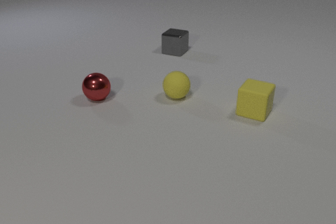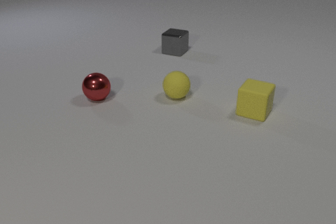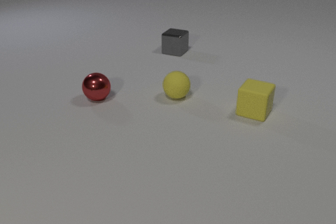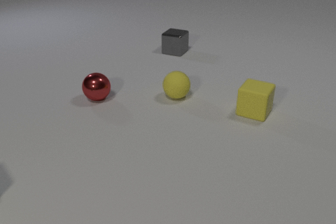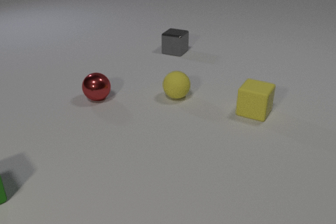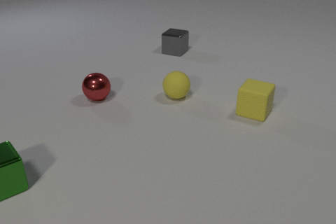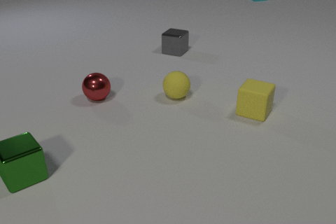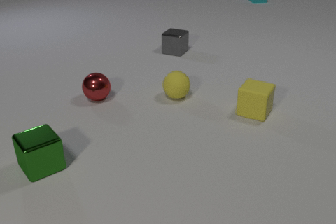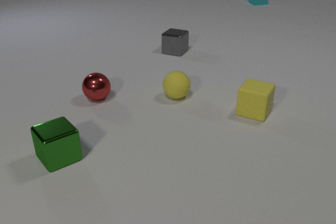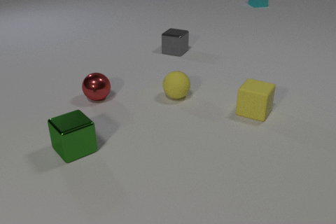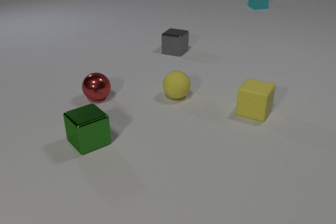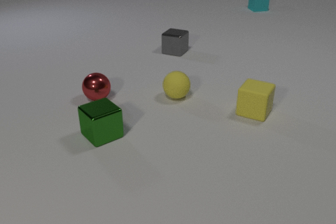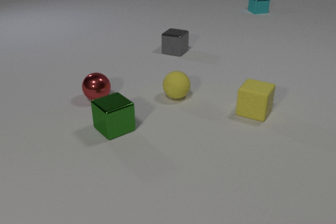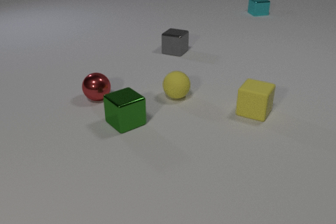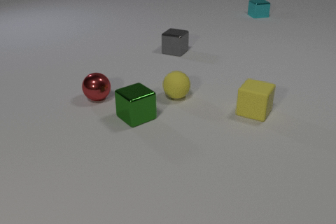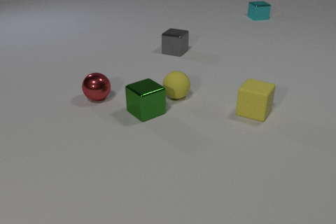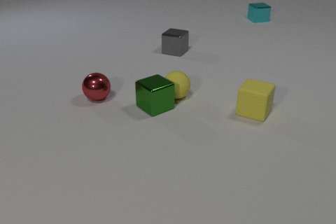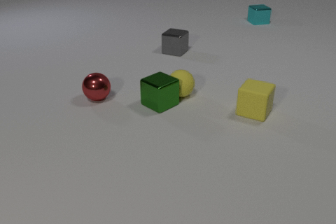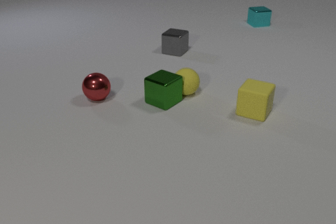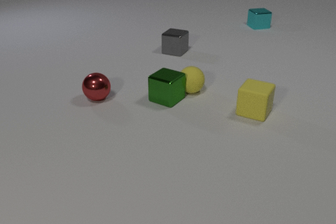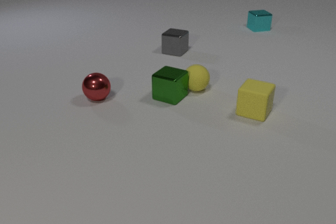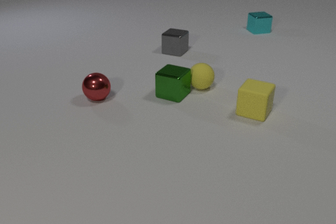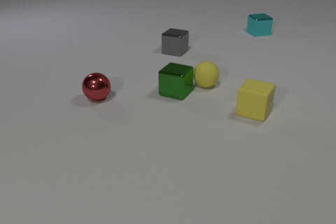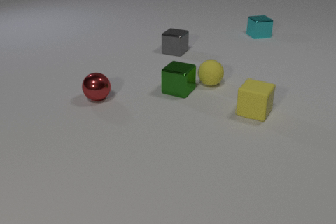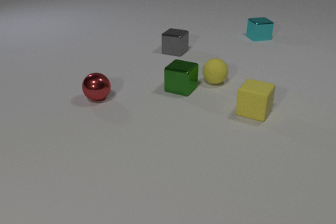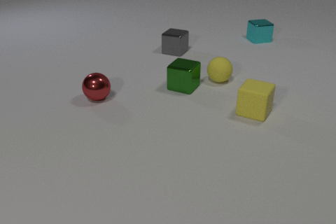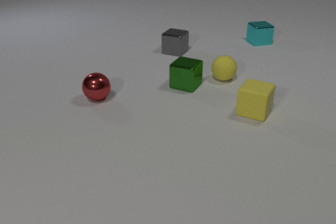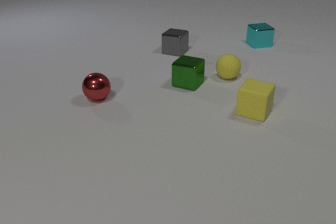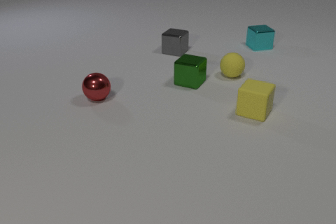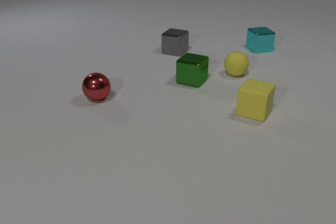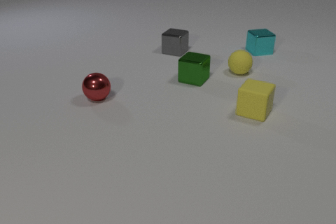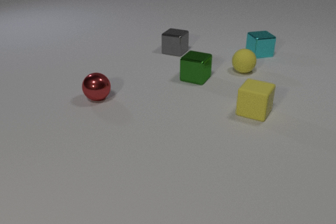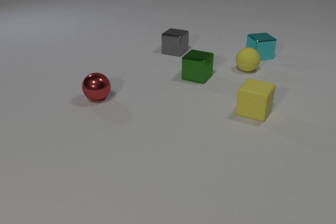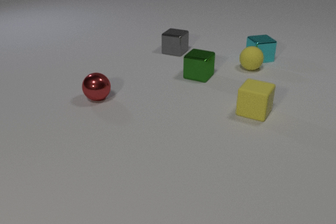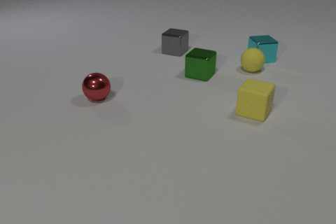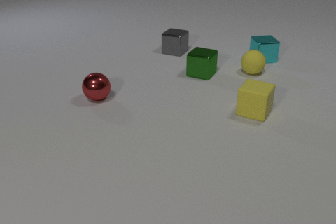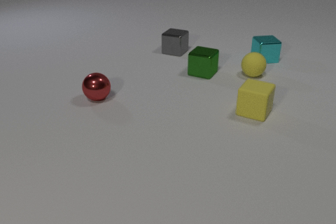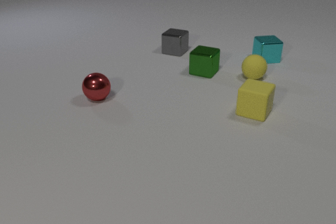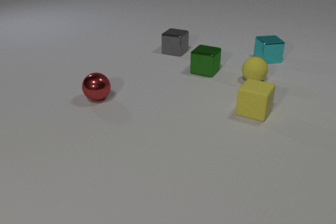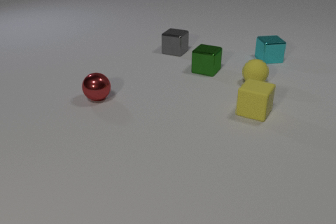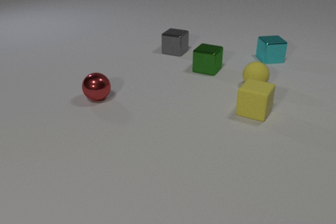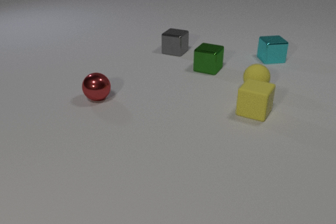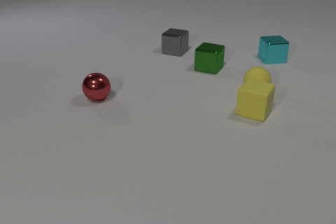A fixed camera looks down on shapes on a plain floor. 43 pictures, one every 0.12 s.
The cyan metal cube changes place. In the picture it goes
toward the camera.
The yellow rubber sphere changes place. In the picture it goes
to the right.
0.00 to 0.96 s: The green metal cube comes in at the left edge, slides to the right and away from the camera. The cyan metal cube comes in at the top edge, slides toward the camera.
0.96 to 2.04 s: The green metal cube slides to the right and away from the camera. The cyan metal cube slides toward the camera. The green metal cube and the yellow rubber sphere collide.
2.04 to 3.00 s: The green metal cube slides away from the camera and to the right. The yellow rubber sphere rolls to the right and away from the camera. The cyan metal cube slides toward the camera.
3.00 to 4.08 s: The green metal cube slides away from the camera and to the right. The yellow rubber sphere rolls to the right and away from the camera. The cyan metal cube slides toward the camera. The yellow rubber sphere and the cyan metal cube collide.
4.08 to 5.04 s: The green metal cube slides away from the camera and to the right. The yellow rubber sphere rolls toward the camera. The cyan metal cube slides to the right.
How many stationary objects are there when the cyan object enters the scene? 4.
Are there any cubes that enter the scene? yes.
What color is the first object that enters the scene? green.
